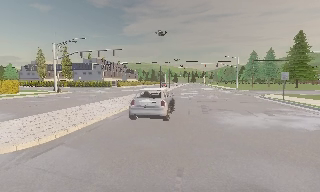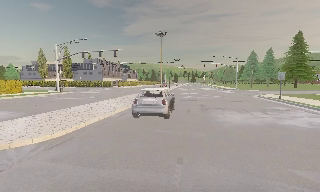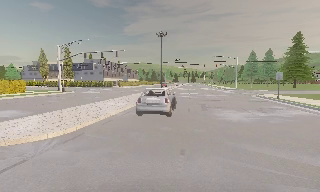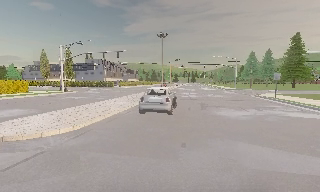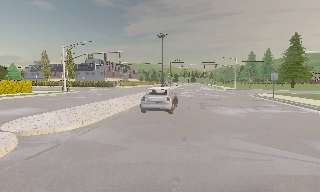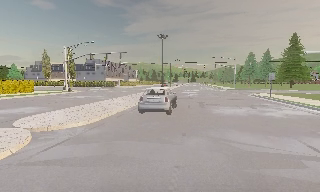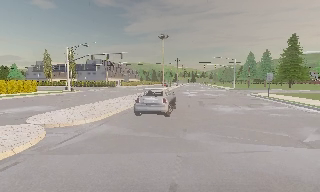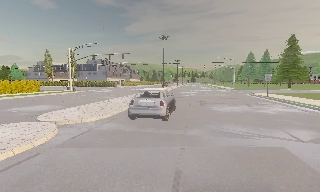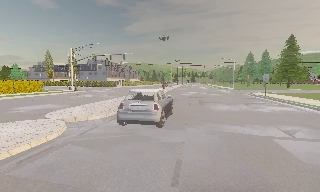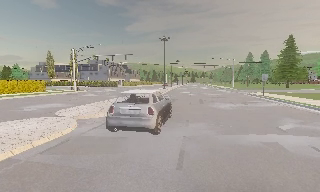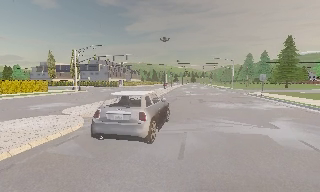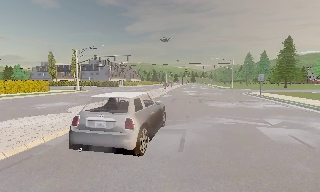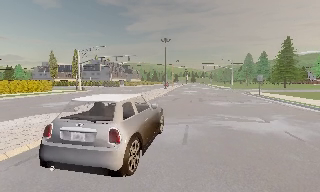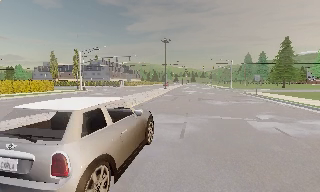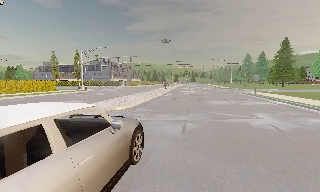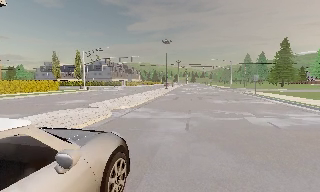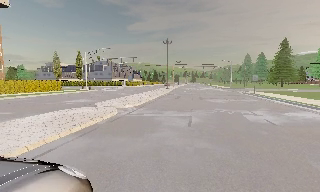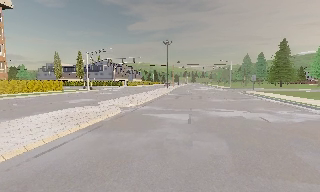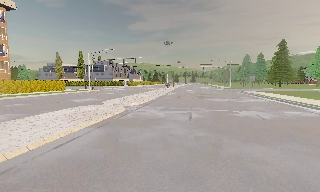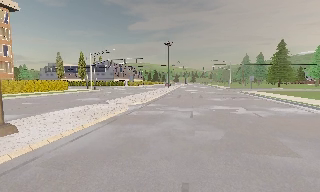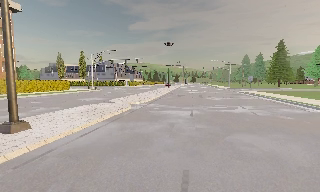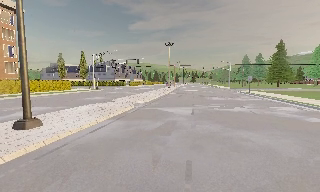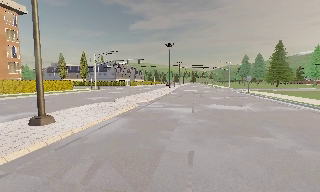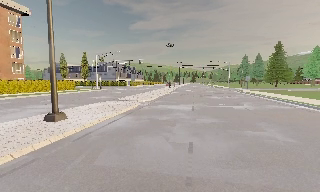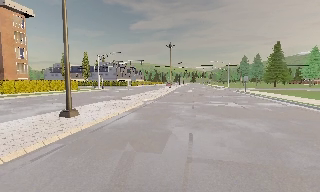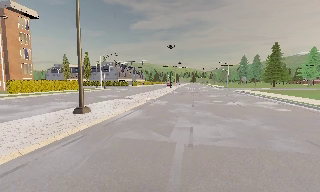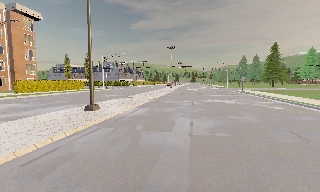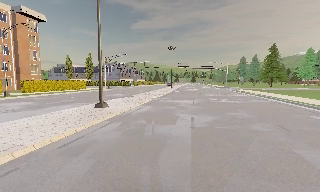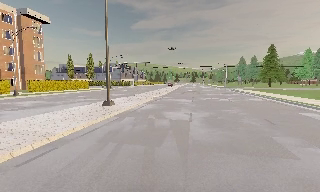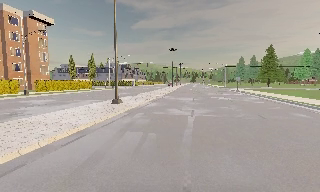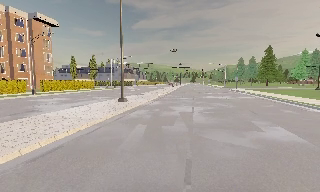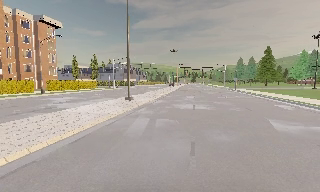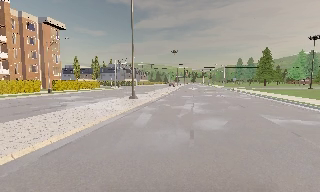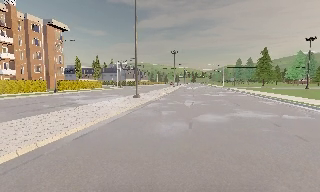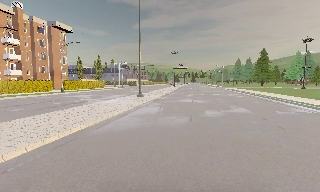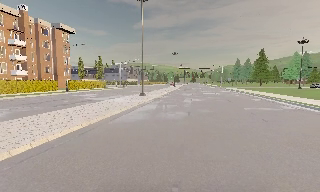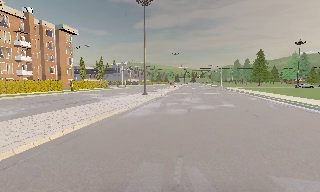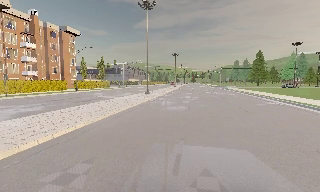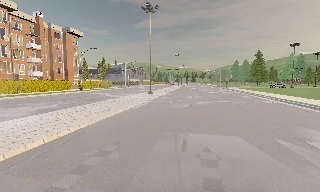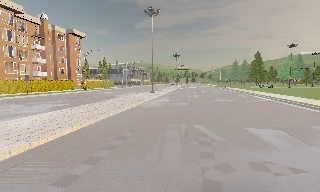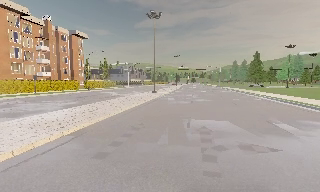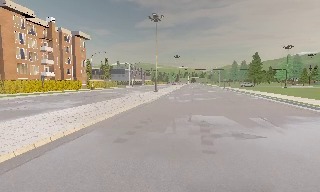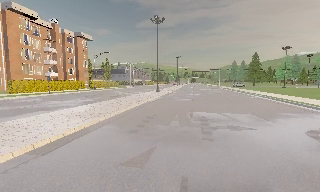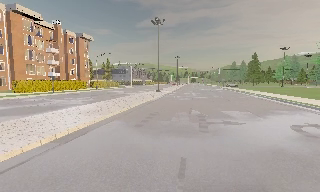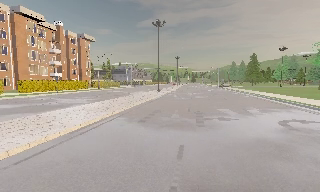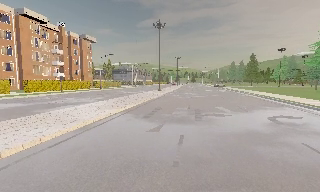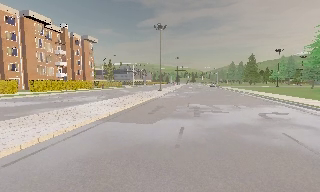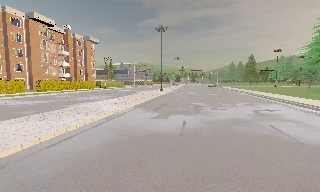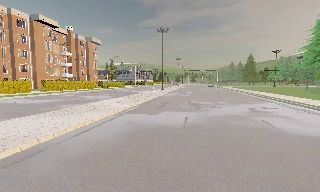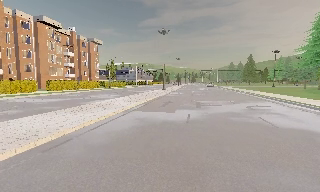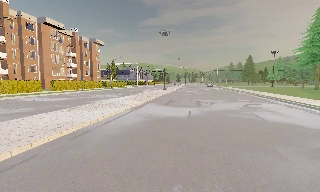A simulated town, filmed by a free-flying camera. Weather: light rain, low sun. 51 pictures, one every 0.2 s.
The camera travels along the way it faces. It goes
backward.
0.0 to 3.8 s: The camera travels backward, about 9 m, so what stands in front gets smaller.
3.8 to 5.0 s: The camera travels backward, about 3.5 m, so what stands in front gets smaller. It gains speed.
5.0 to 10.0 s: The camera travels backward, about 25 m, so what stands in front gets smaller.
The film runs backward here.
